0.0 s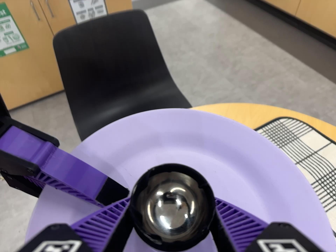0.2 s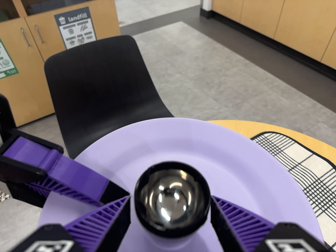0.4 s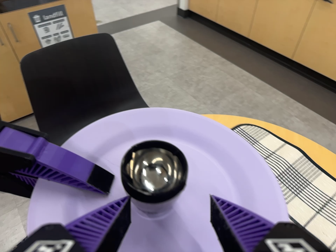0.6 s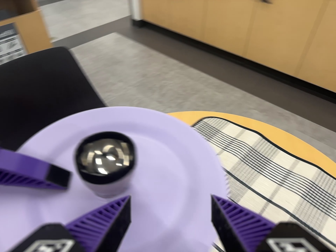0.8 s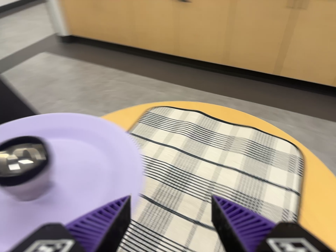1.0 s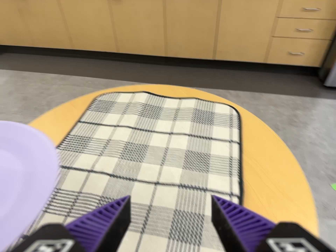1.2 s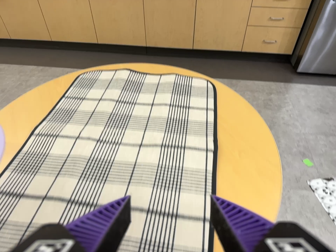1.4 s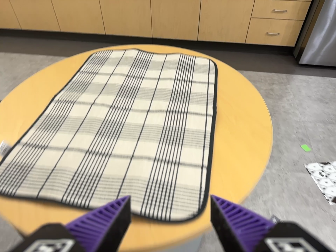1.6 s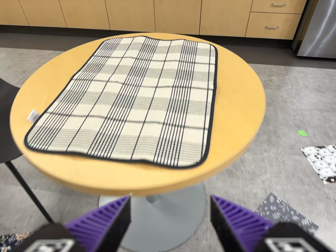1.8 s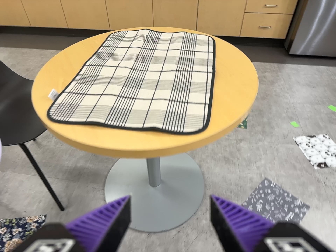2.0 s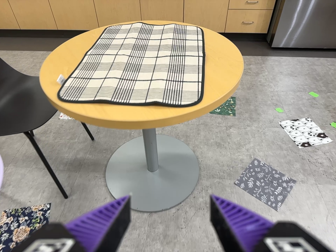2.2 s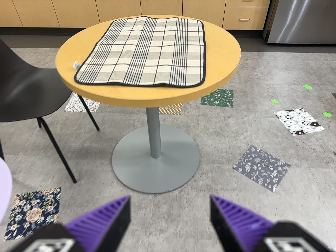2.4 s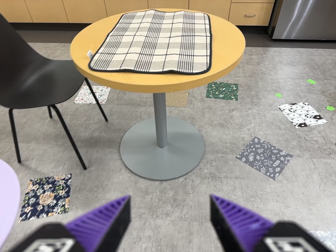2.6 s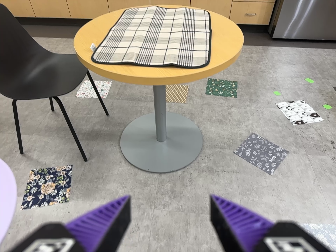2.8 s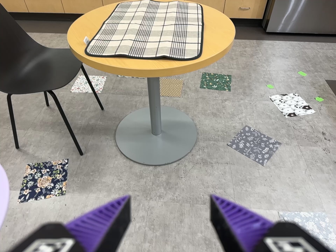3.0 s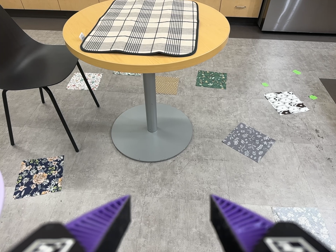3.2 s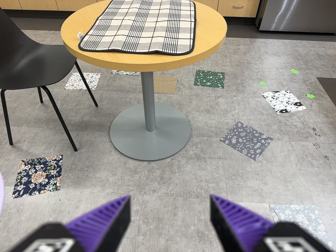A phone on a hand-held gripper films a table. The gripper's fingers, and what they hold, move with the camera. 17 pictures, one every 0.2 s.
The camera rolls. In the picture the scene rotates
counterclockwise.
The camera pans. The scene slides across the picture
to the left.
0.0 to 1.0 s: The camera pans to its right by about 35 degrees. It travels toward the bottom of its view and backward, about 20 cm. Its aim tips toward the top of its view by about 10 degrees. It rolls about its line of sight by about 35 degrees, and the scene rotates counterclockwise.
1.0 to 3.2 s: The camera travels backward and toward the bottom of its view, about 80 cm, so what stands in front gets smaller.
The film runs backward here.
